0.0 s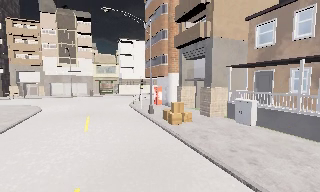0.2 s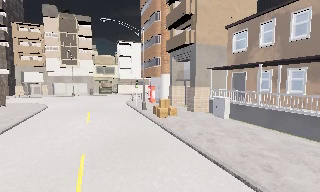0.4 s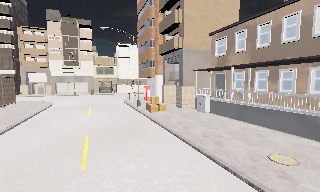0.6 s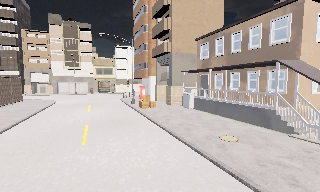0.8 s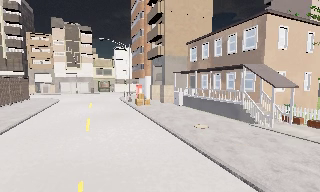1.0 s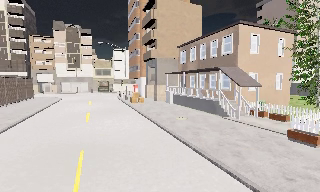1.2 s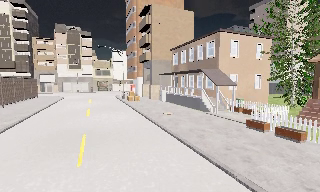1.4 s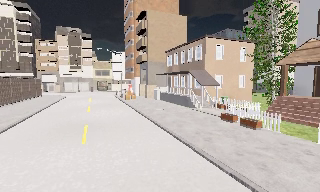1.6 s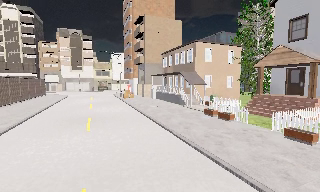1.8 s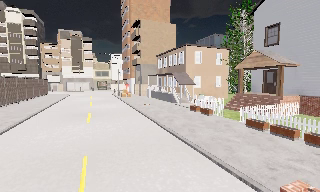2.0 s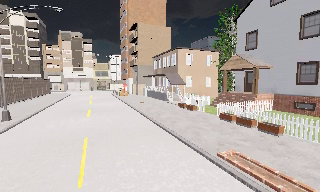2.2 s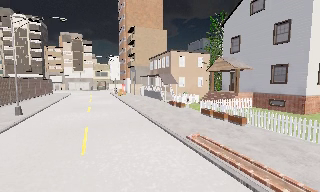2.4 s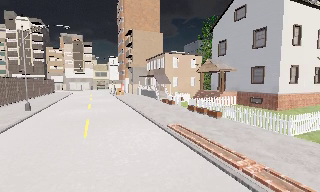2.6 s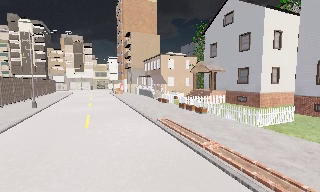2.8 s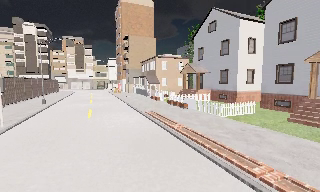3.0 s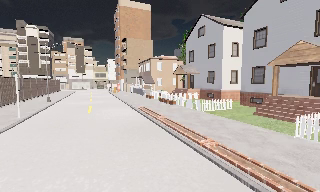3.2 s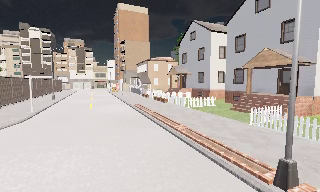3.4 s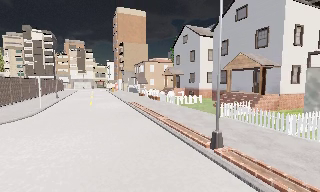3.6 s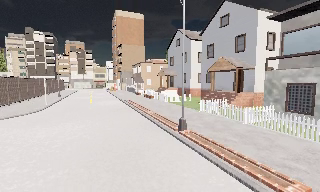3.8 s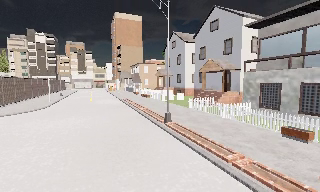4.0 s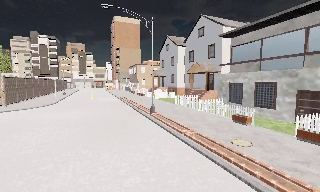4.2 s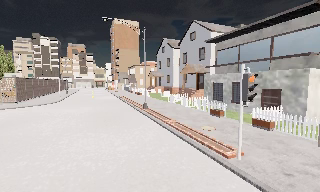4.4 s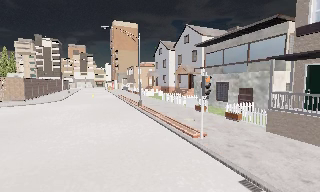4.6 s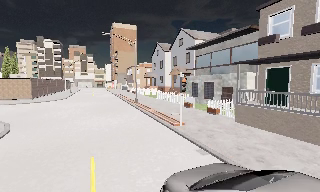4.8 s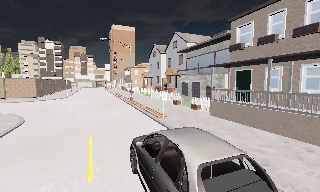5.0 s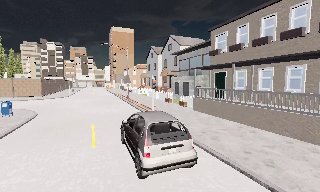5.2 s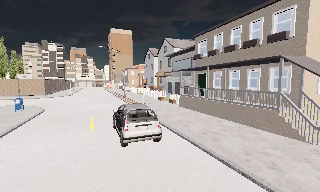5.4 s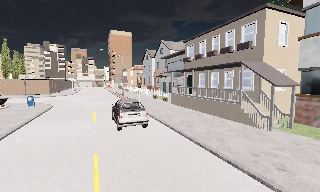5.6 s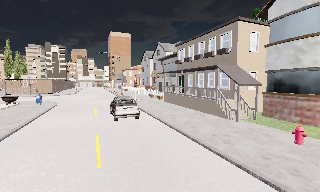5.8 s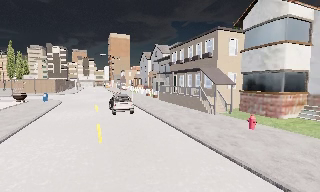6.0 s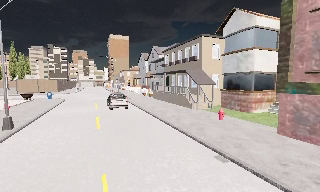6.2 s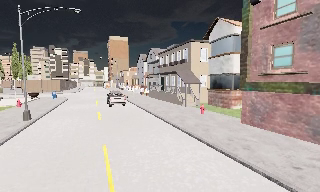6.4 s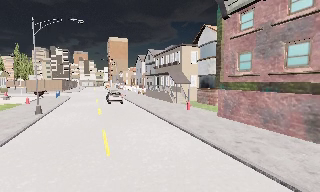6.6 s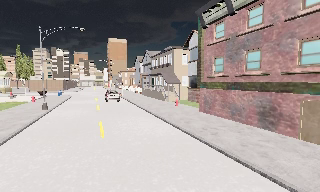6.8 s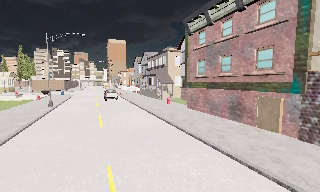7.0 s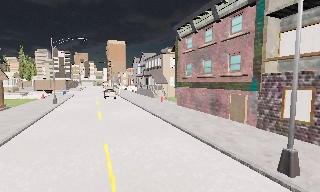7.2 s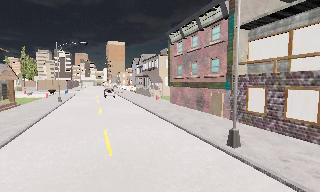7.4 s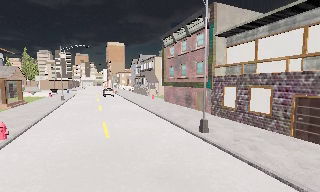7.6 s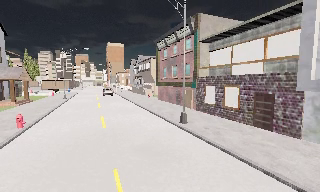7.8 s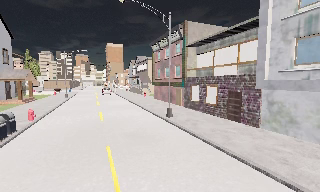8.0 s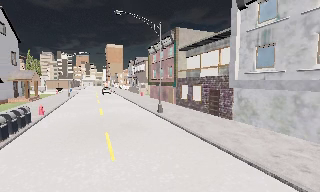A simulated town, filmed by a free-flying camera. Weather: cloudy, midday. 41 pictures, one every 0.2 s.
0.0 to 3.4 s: The camera travels backward and to its right, about 35 m, so what stands in front gets smaller.
3.4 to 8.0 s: The camera travels backward, about 50 m, so what stands in front gets smaller.
The film runs forward here.
